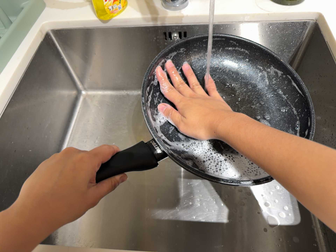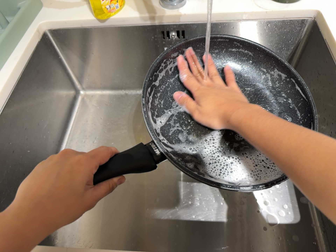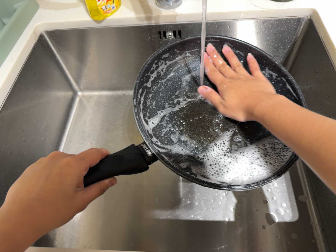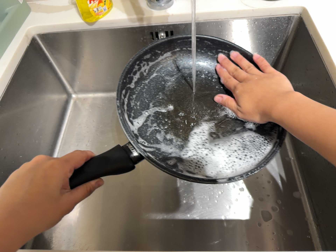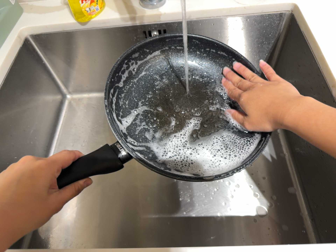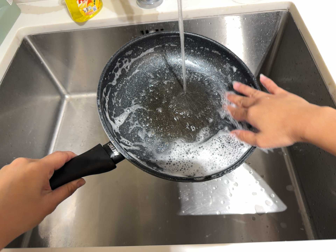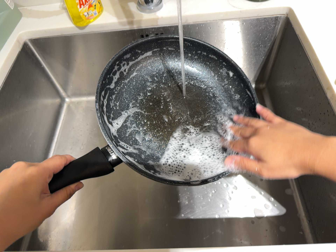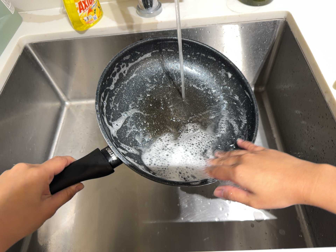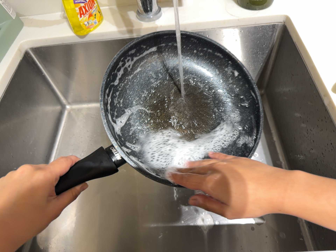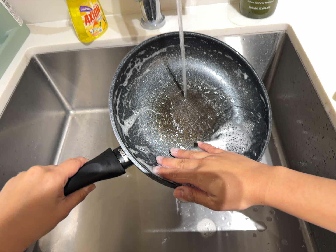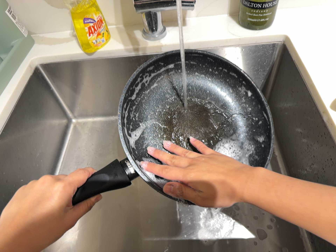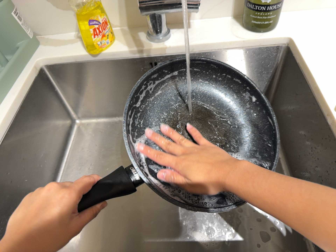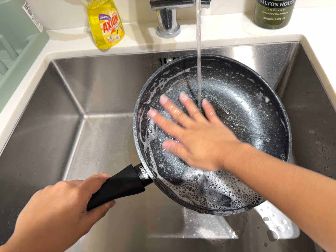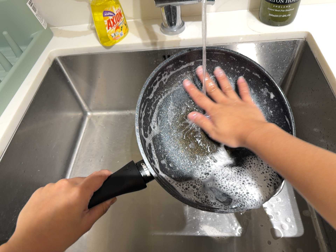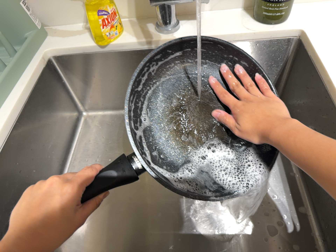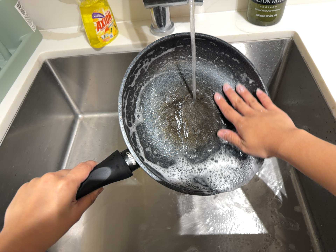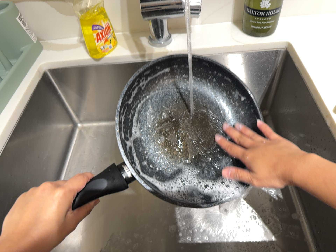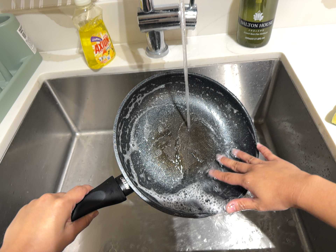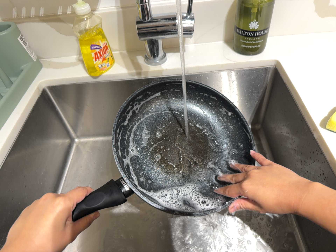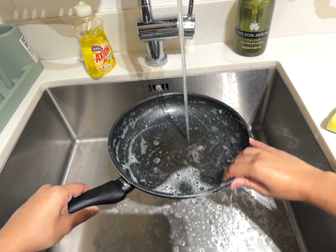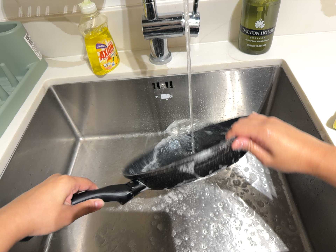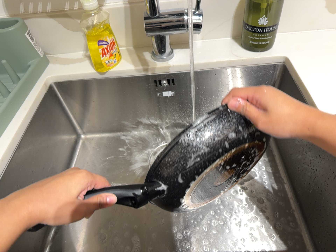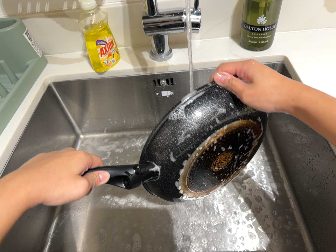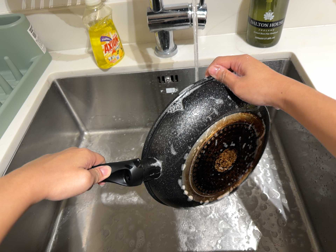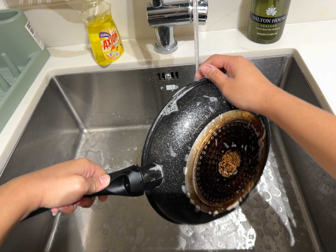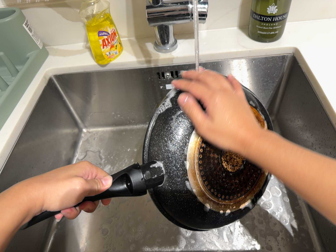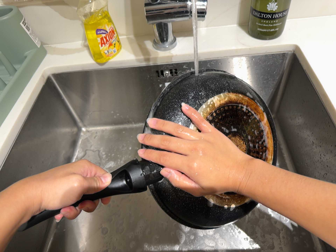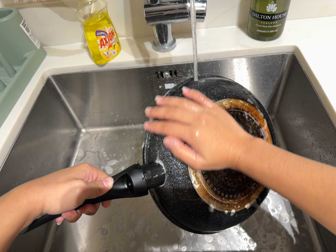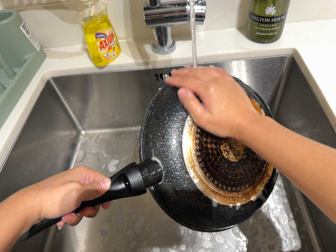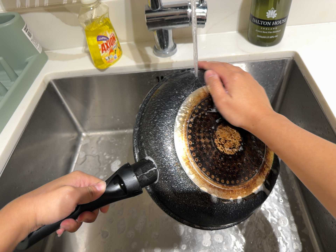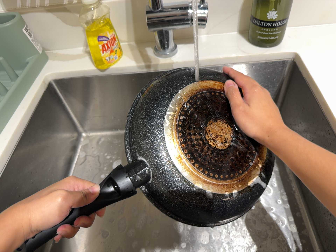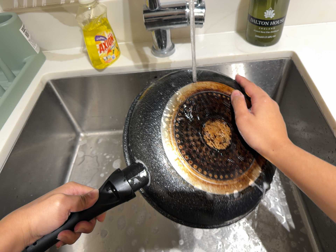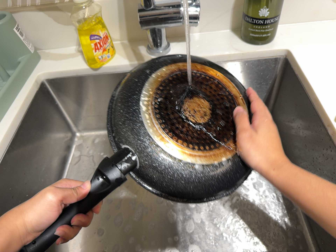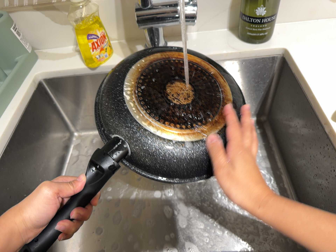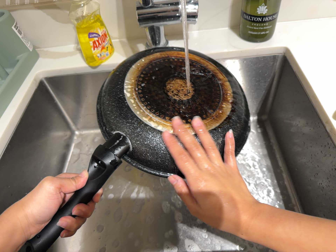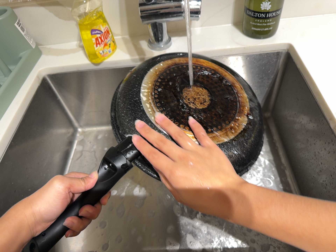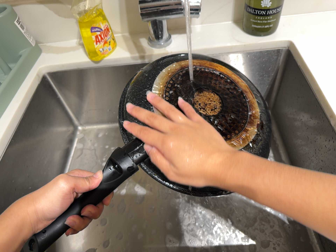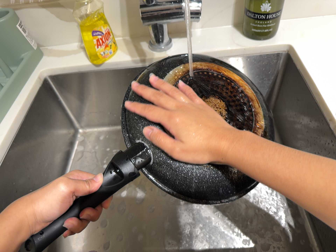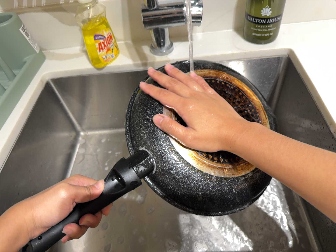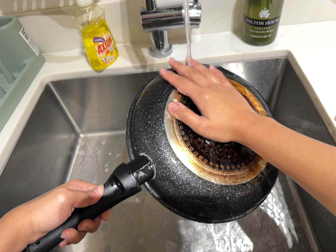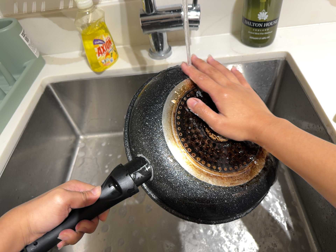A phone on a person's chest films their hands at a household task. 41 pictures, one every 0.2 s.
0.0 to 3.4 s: The camera's aim tips toward the top of its view by about 10 degrees, and the scene shifts downward.
3.4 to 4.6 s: The camera keeps its place and its aim.
4.6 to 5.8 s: The camera shifts only a little, or ends up much as it began.
5.8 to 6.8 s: The camera keeps its place and its aim.
6.8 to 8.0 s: The camera shifts only a little, or ends up much as it began.
The film runs forward here.
